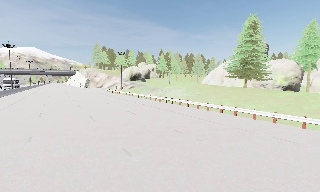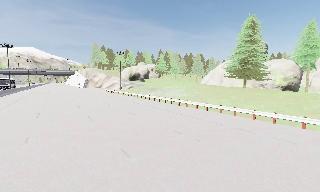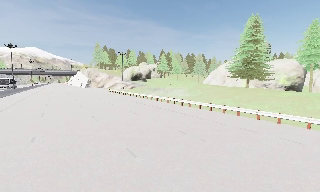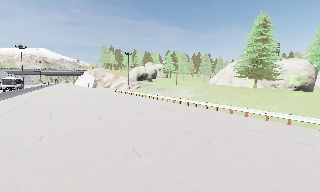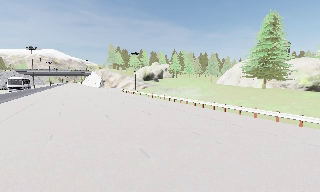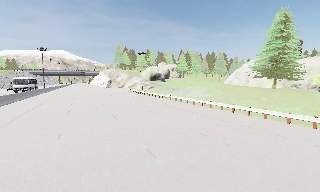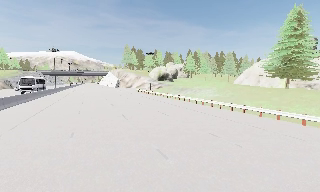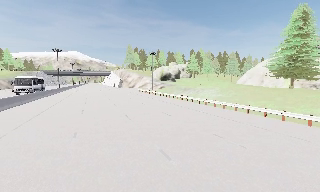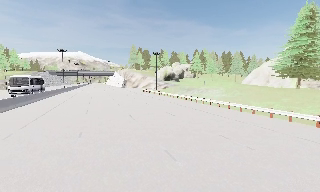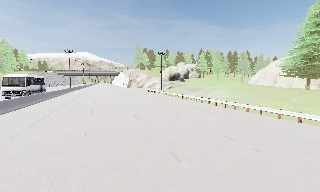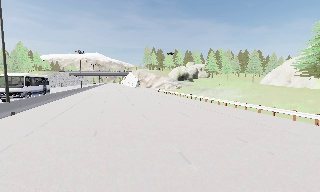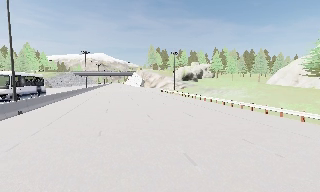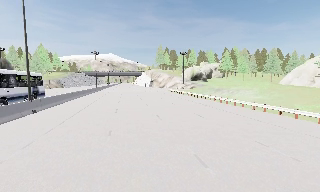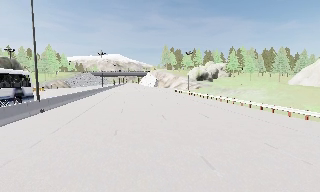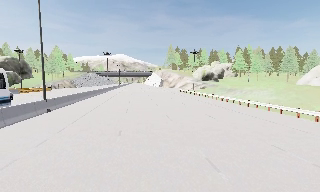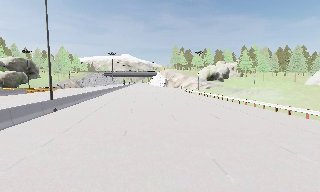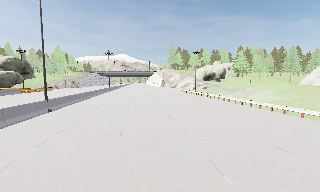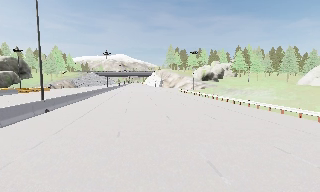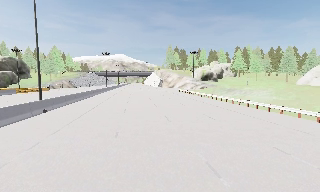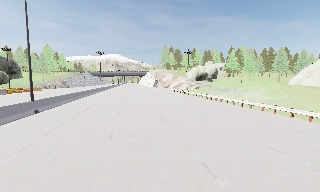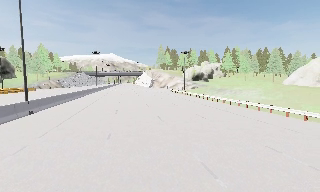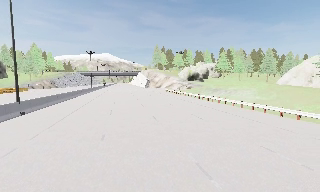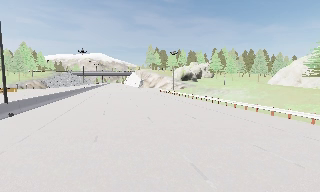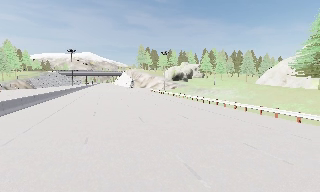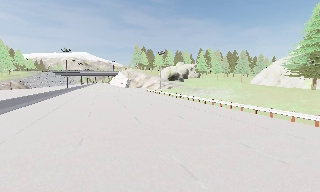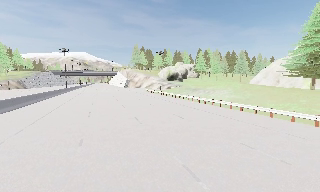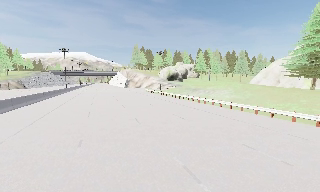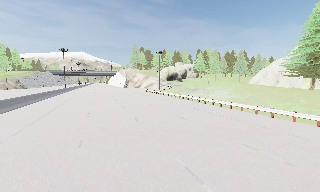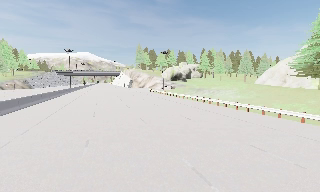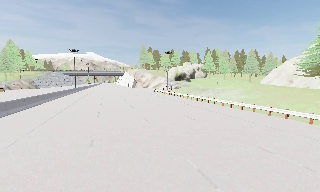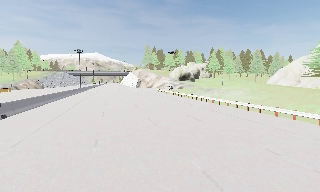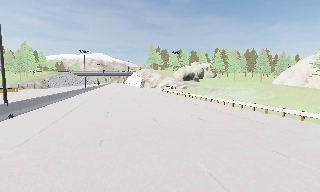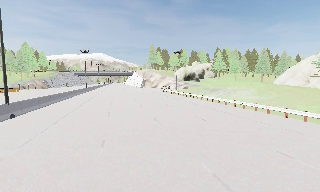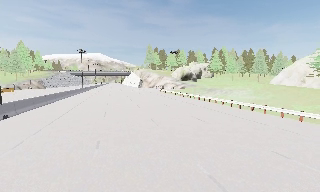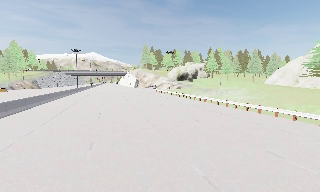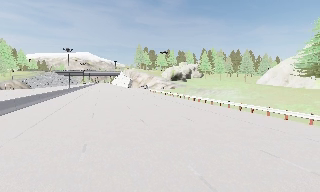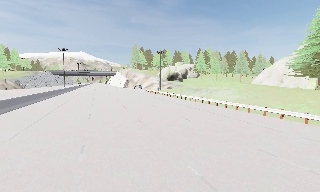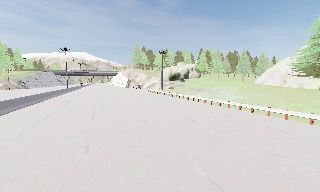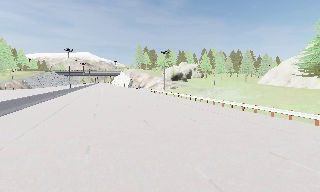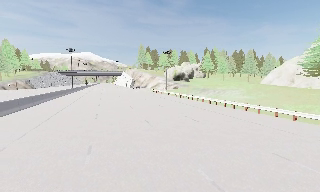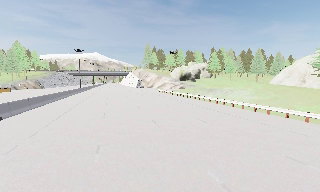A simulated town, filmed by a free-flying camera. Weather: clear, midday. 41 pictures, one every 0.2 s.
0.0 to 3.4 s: The camera swings to its left by about 25 degrees, and the scene slides to the right. It travels forward and to its left, about 1 m, so what stands in front looms larger.
3.4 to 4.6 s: The scene slides to the left, as the camera pans about 10 degrees to its right.
4.6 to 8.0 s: The camera travels forward and to its left, about 1.5 m, so what stands in front looms larger.
The film runs forward here.
